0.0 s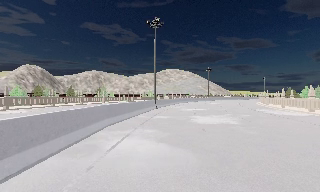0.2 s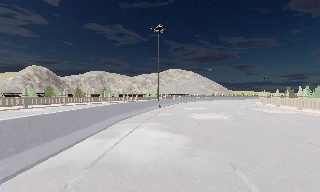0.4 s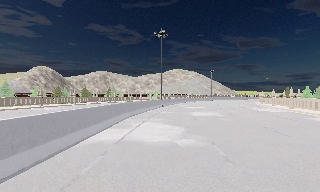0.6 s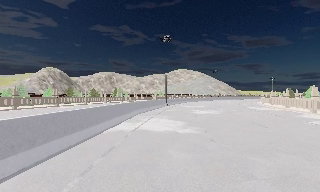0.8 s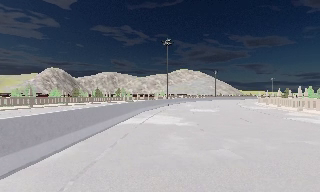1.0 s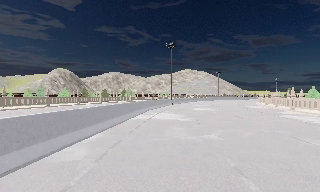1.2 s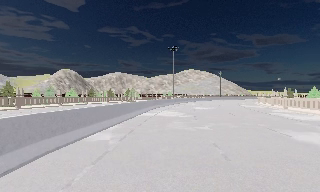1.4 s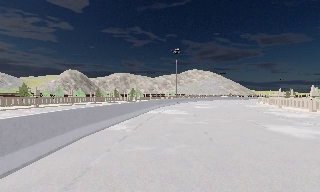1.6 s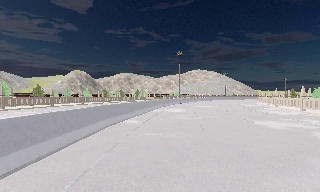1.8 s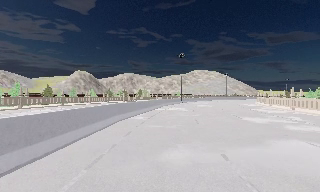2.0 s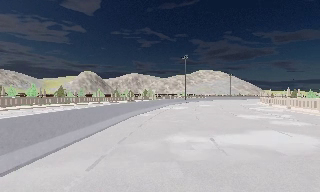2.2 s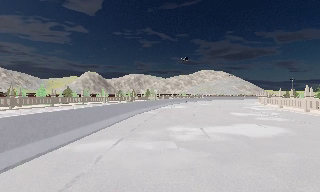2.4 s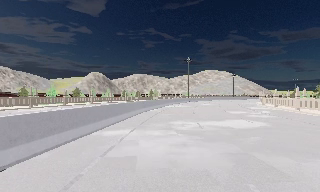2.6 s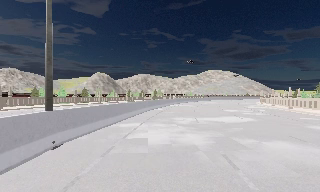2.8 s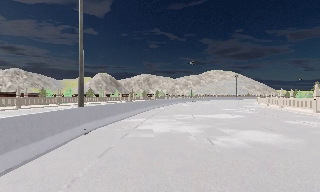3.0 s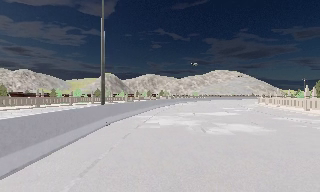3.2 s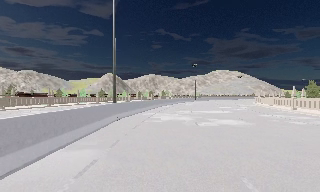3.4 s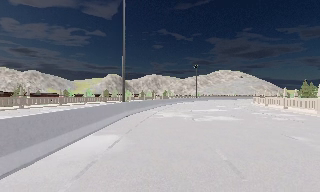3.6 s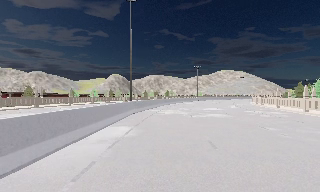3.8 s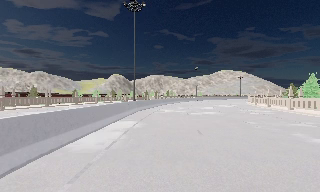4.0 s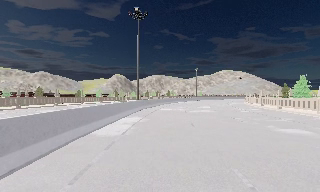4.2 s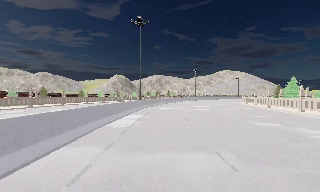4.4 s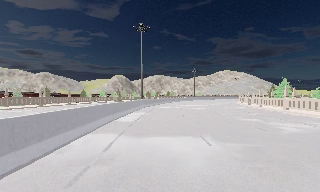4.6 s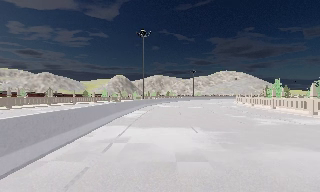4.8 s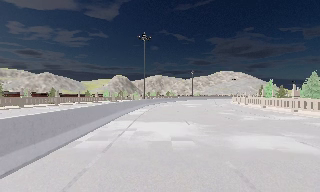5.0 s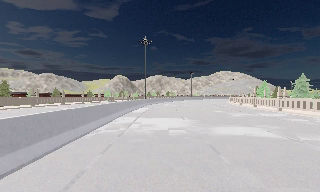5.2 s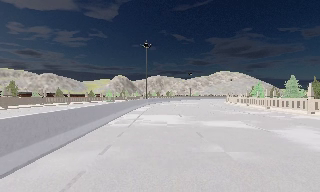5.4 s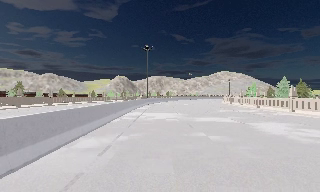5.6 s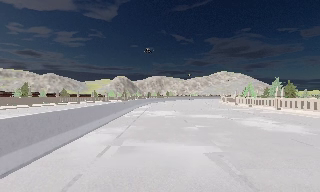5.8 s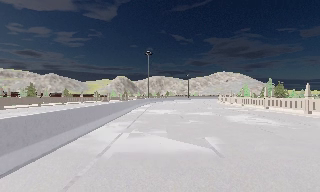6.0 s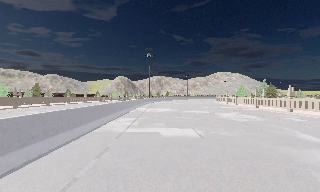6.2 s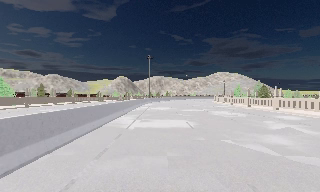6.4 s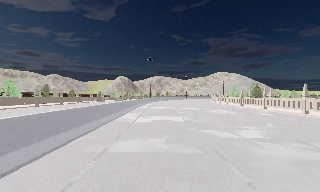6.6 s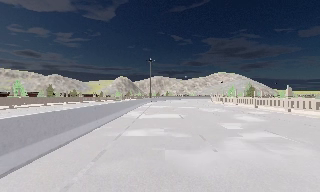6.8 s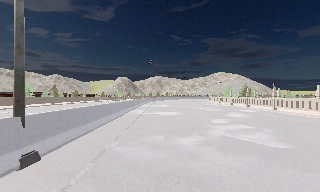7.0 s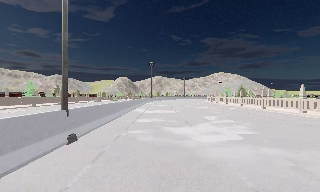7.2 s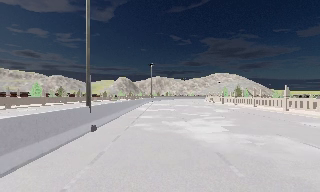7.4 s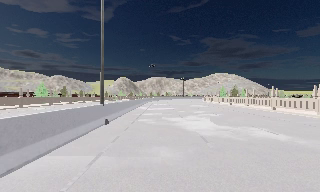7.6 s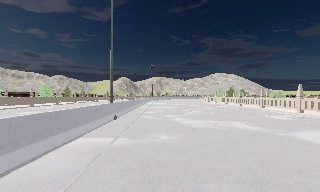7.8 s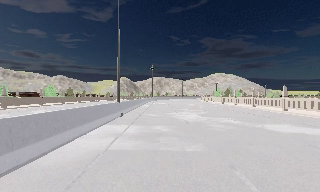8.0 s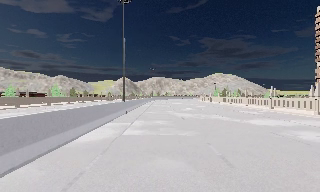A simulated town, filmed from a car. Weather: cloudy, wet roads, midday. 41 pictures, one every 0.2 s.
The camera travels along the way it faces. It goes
backward.
0.0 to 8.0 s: The camera pans to its left, which is counterclockwise from overhead, by about 20 degrees. It travels backward, about 75 m, so what stands in front gets smaller.
The film runs backward here.
